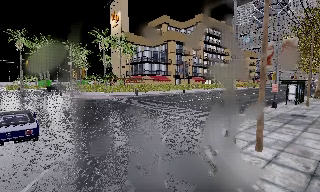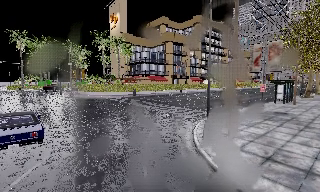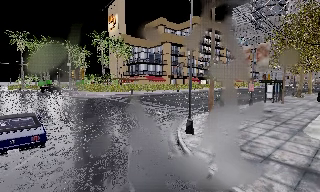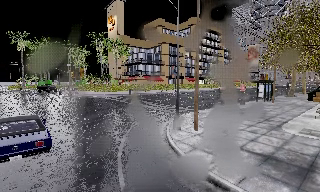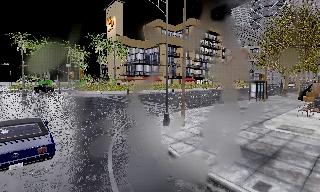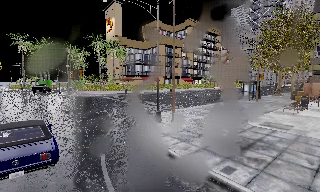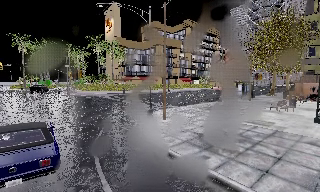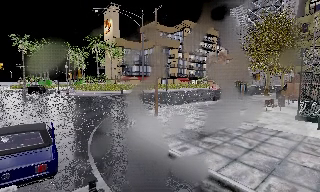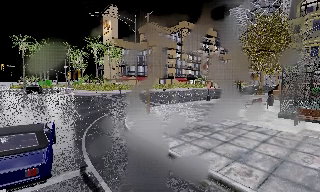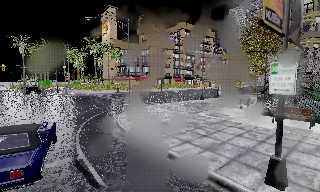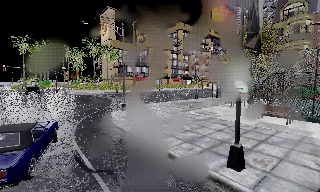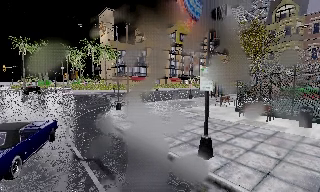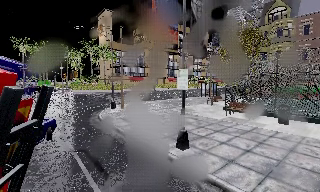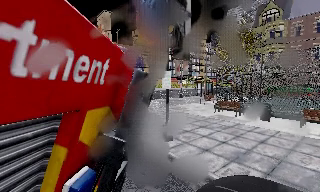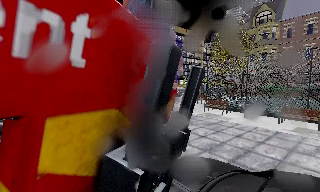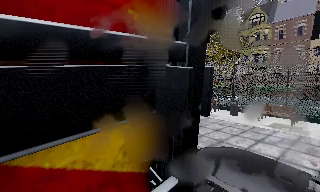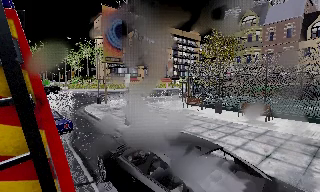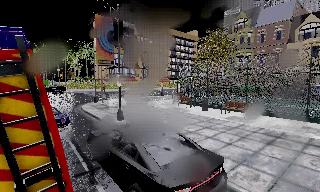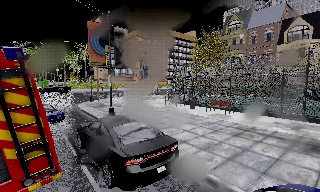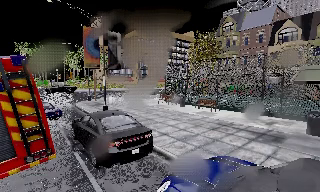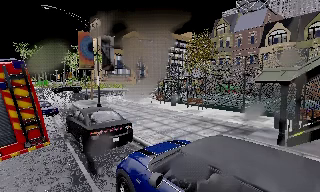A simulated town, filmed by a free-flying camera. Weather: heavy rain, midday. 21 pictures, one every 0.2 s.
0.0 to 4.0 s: The camera travels backward and to its right, about 20 m, so what stands in front gets smaller.
The film runs backward here.
